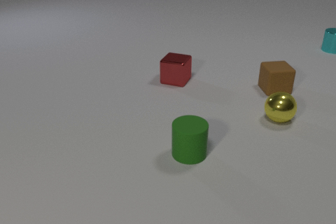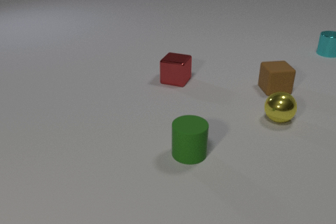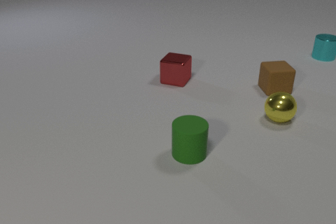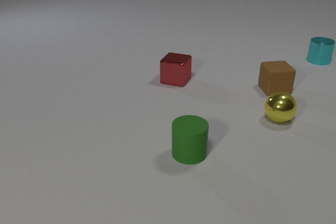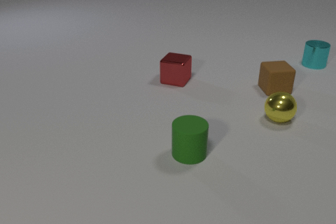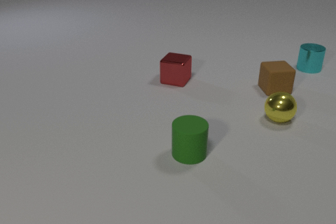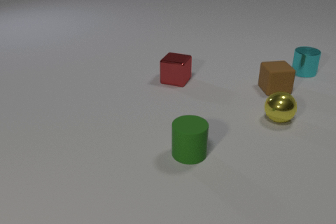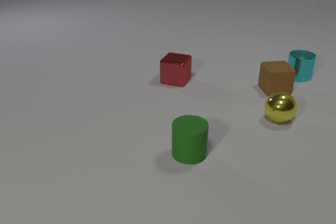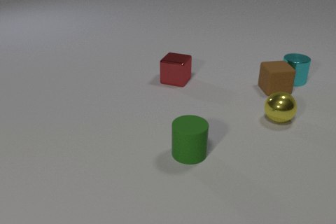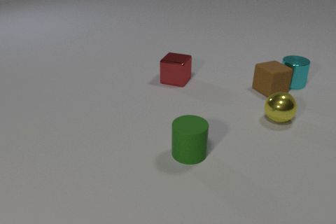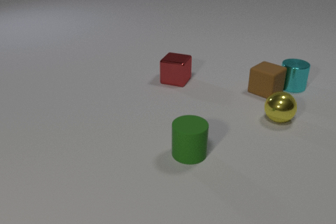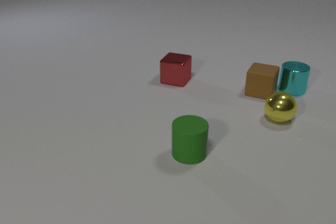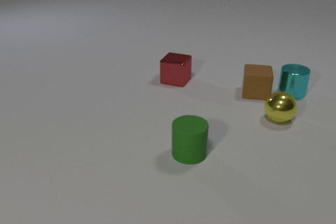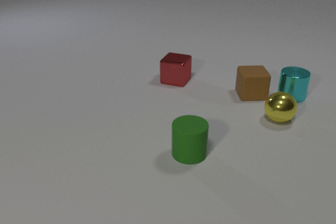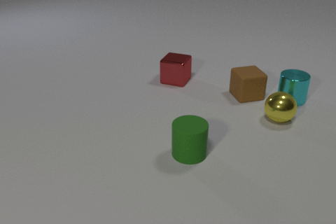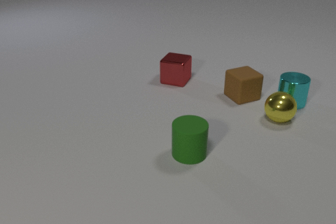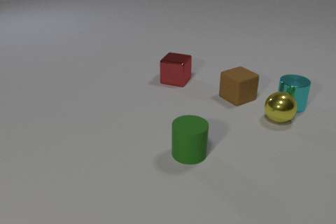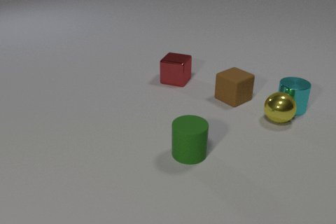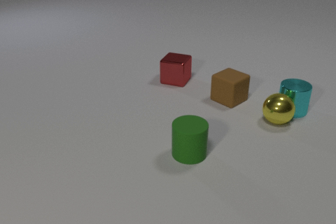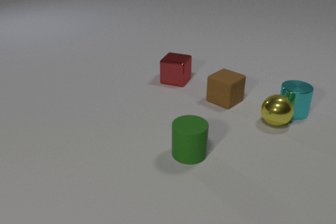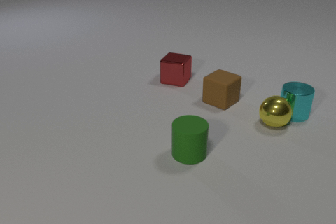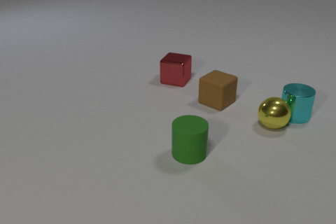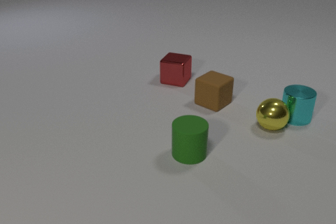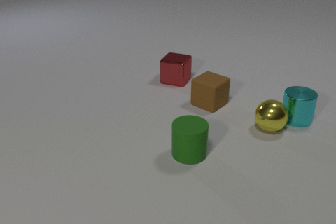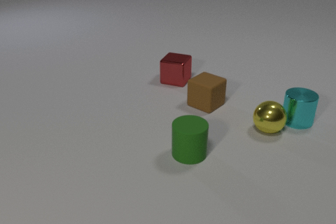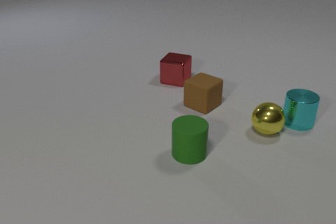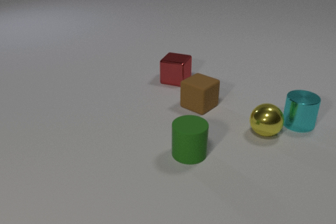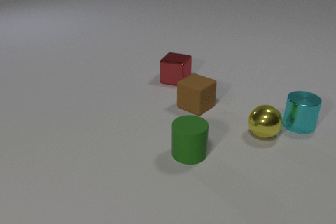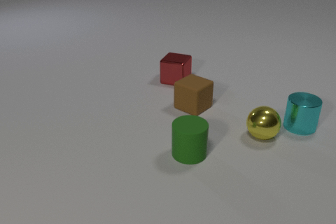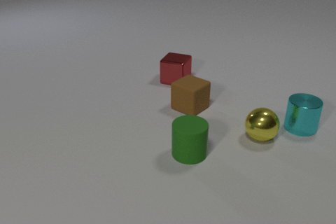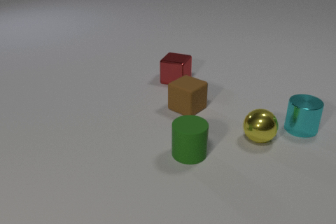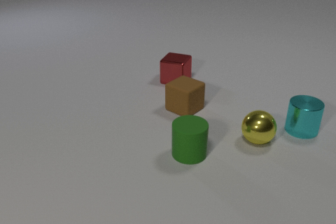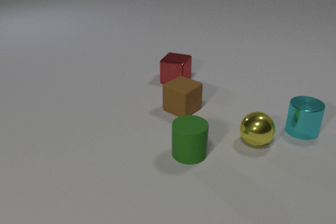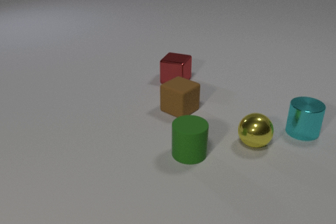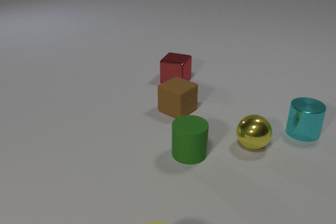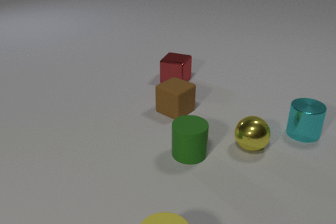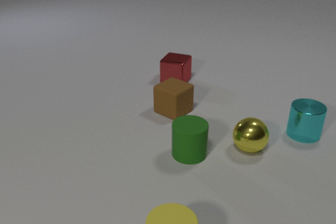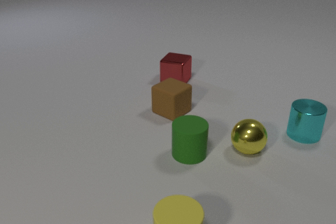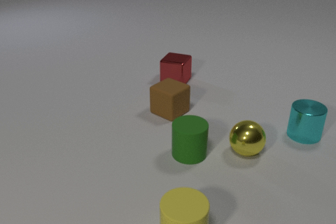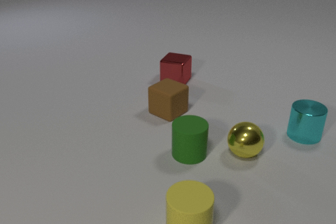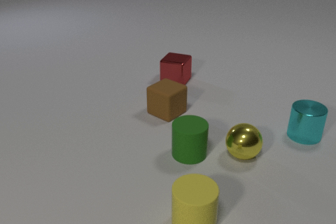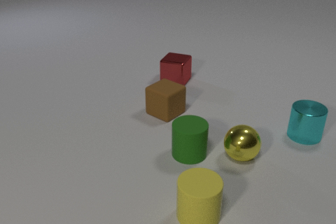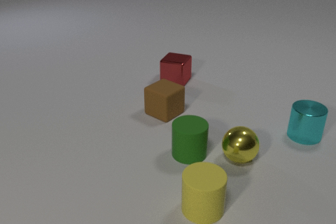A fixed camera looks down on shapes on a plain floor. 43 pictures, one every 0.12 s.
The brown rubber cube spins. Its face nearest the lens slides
to the right.
The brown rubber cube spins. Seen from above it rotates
counterclockwise.
0.00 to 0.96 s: The cyan metal cylinder slides toward the camera.
0.96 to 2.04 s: The cyan metal cylinder slides toward the camera. The brown rubber cube slides to the left and toward the camera, spins counterclockwise seen from above by about 120 degrees, its near face sliding to the right. The cyan metal cylinder and the brown rubber cube collide. The cyan metal cylinder and the yellow metal sphere collide.
2.04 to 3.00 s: The cyan metal cylinder slides toward the camera. The brown rubber cube slides to the left and toward the camera. The yellow metal sphere rolls toward the camera and to the left.
3.00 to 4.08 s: The cyan metal cylinder slides toward the camera. The brown rubber cube slides to the left and toward the camera. The yellow metal sphere rolls toward the camera and to the left.
4.08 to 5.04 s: The brown rubber cube slides to the left. The yellow metal sphere rolls toward the camera and to the left. The yellow rubber cylinder slides away from the camera and to the right.
What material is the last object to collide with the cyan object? metal.
How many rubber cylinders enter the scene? 1.
What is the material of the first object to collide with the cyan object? rubber.
